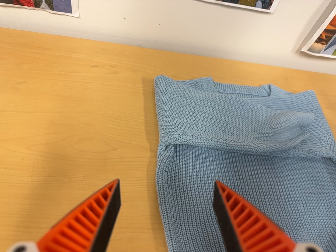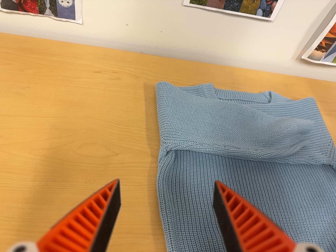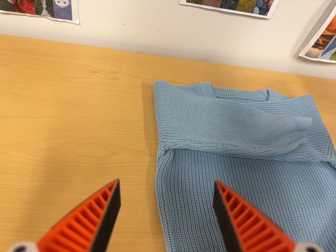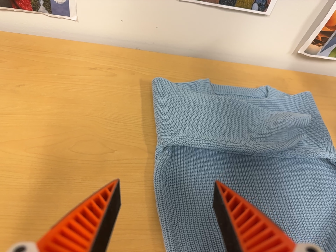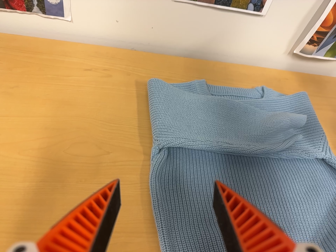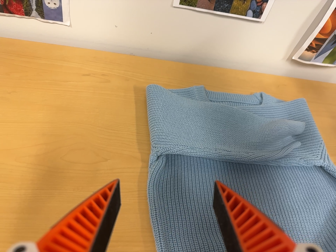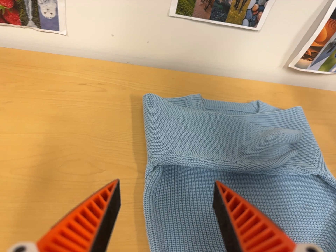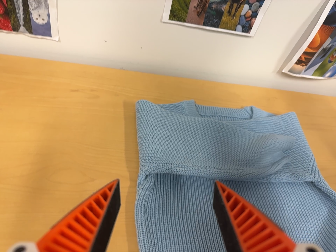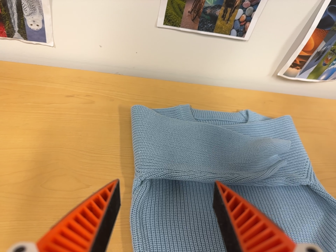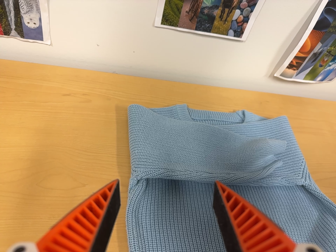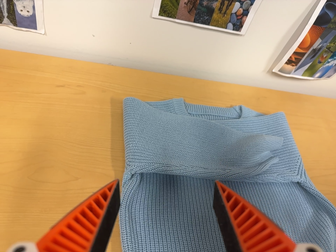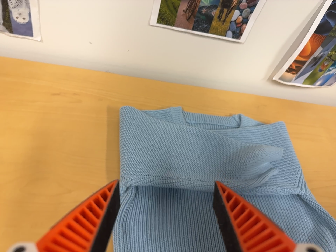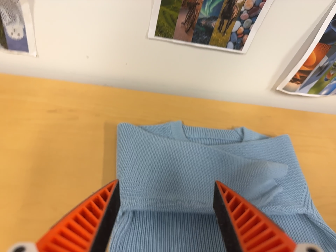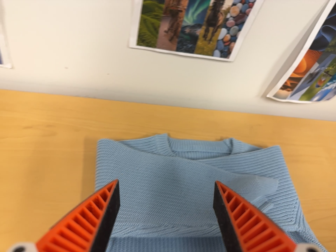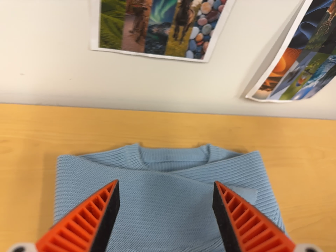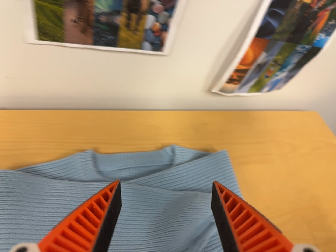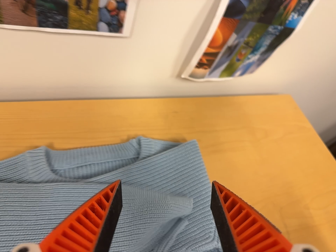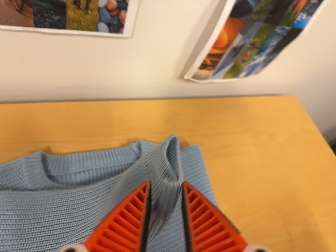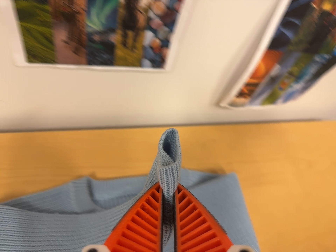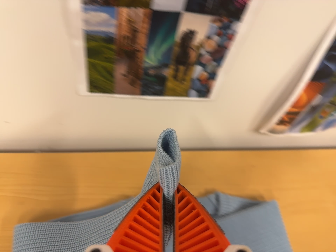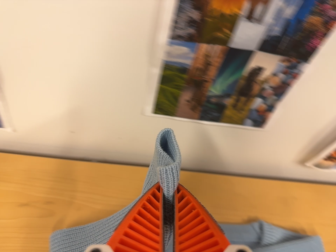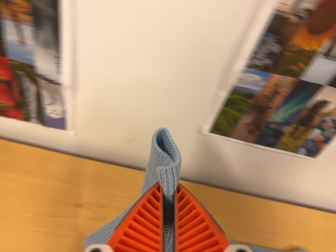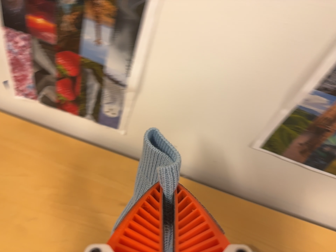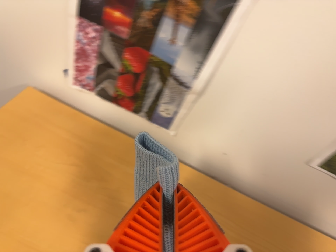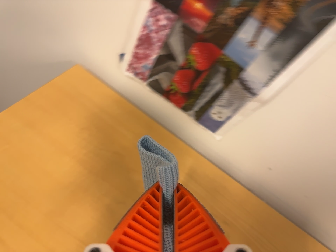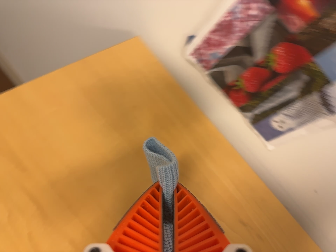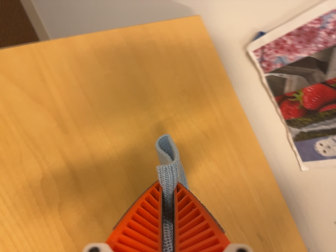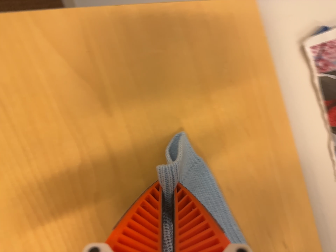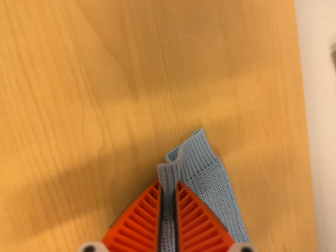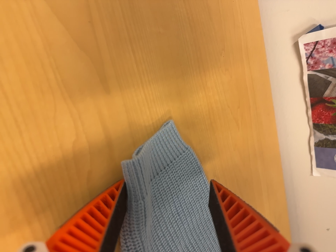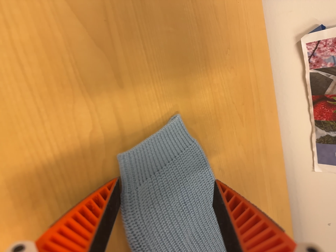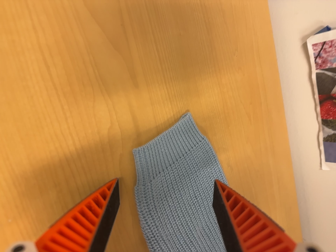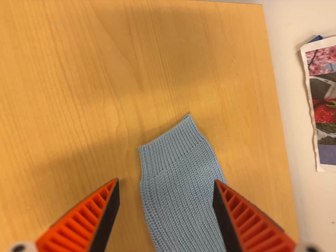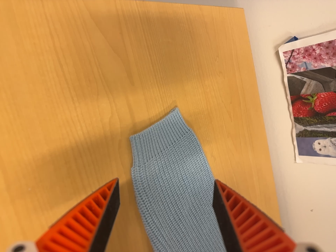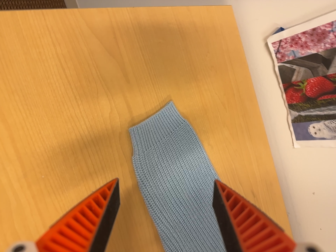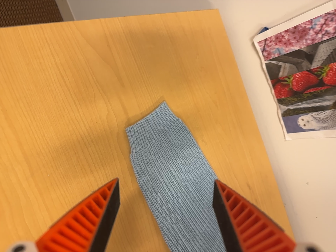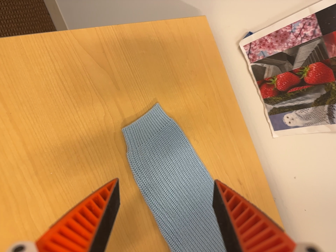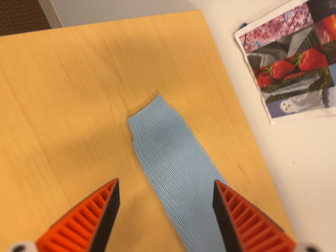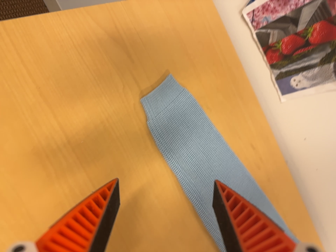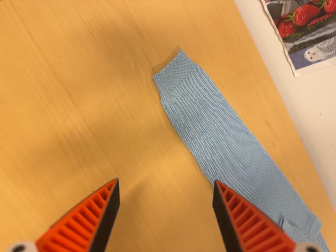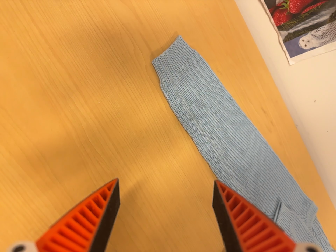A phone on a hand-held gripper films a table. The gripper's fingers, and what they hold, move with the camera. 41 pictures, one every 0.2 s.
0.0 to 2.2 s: The camera travels toward the top of its view, about 6 cm, so close, fixed things drift downward.
2.2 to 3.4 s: The scene slides to the left, as the camera pans about 10 degrees to its right. It travels forward, toward the top of its view and to its right, about 24 cm, so what stands in front looms larger. Its aim tips toward the bottom of its view by about 10 degrees.
3.4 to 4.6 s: The camera swings to its left by about 30 degrees, and the scene slides to the right. It travels to its left, about 30 cm, so close, fixed things drift to the right. Its aim tips toward the top of its view by about 15 degrees, and the scene shifts downward. It rolls about its line of sight by about 30 degrees, and the scene rotates clockwise.
4.6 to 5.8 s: The camera travels to its left, about 28 cm, so close, fixed things drift to the right. Its aim tips toward the bottom of its view by about 15 degrees, and the scene shifts upward. It rolls about its line of sight by about 50 degrees, and the scene rotates clockwise.
5.8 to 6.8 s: The camera travels backward and toward the bottom of its view, about 10 cm, so what stands in front gets smaller.
6.8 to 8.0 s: The camera travels toward the bottom of its view and backward, about 10 cm, so close, fixed things drift upward. It rolls about its line of sight by about 15 degrees, and the scene rotates counterclockwise.
The film runs backward here.
